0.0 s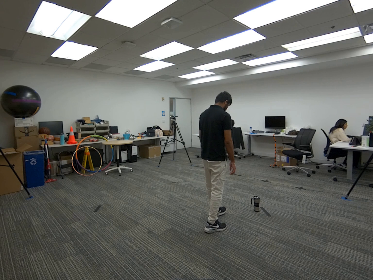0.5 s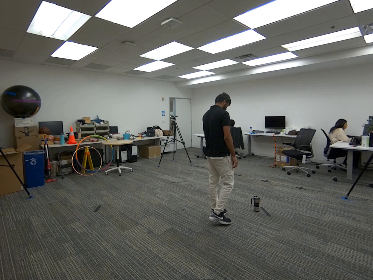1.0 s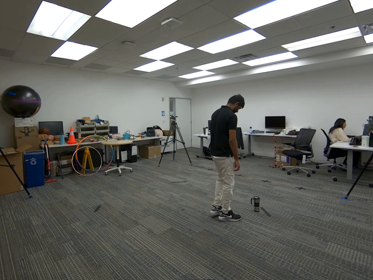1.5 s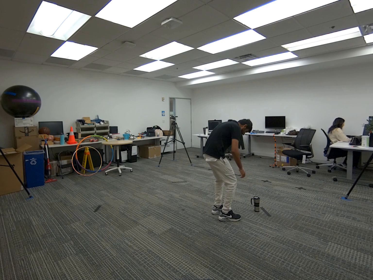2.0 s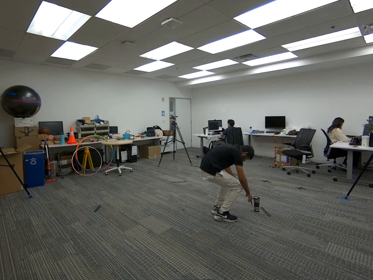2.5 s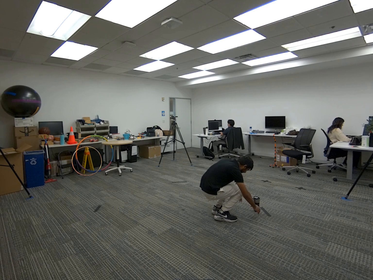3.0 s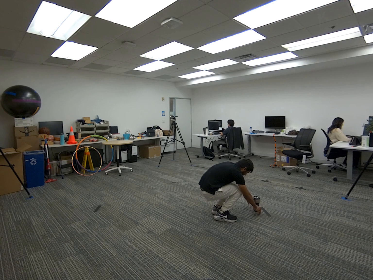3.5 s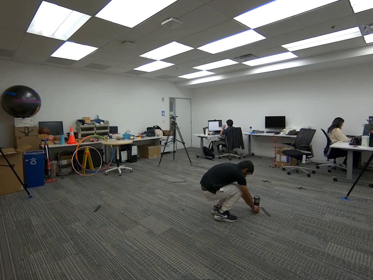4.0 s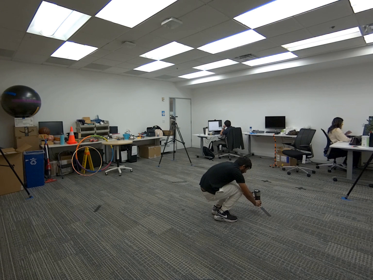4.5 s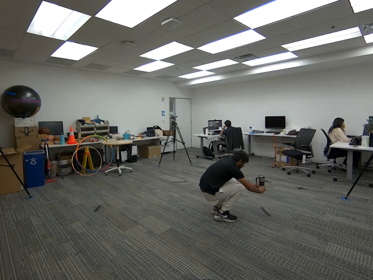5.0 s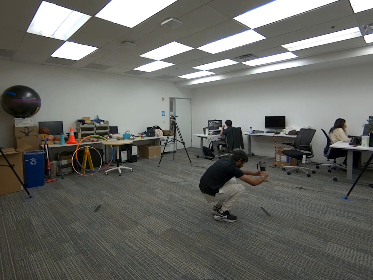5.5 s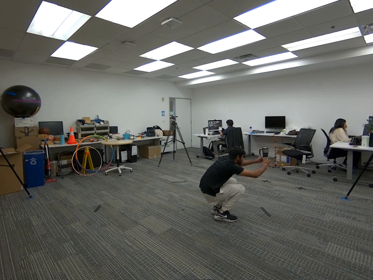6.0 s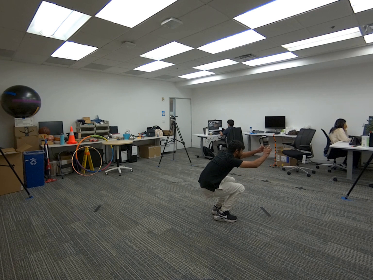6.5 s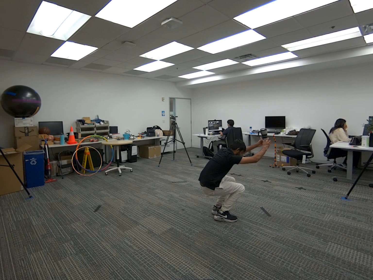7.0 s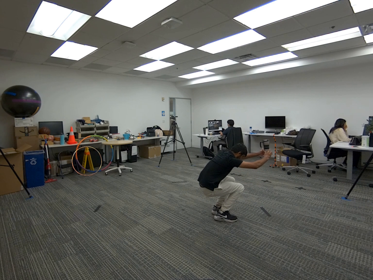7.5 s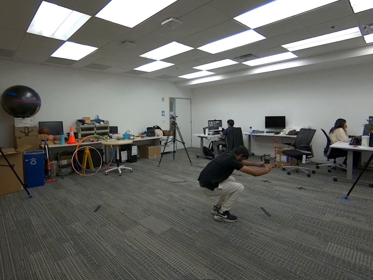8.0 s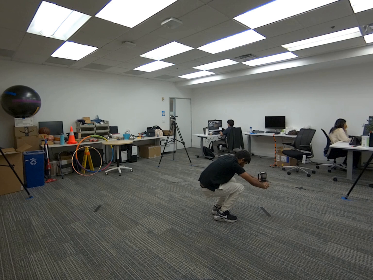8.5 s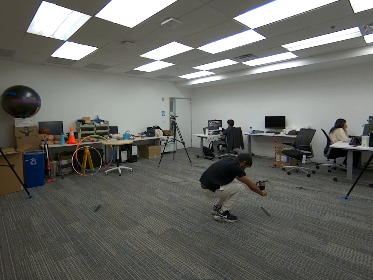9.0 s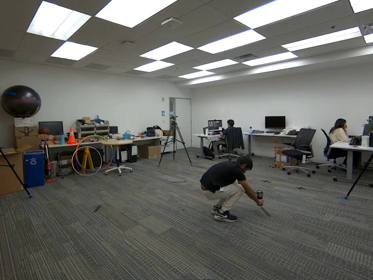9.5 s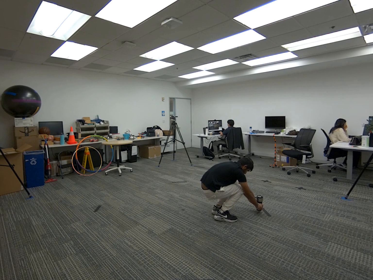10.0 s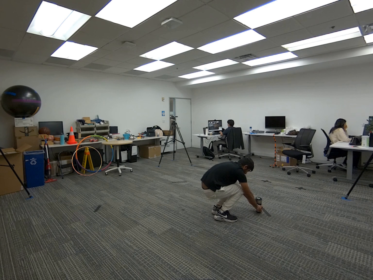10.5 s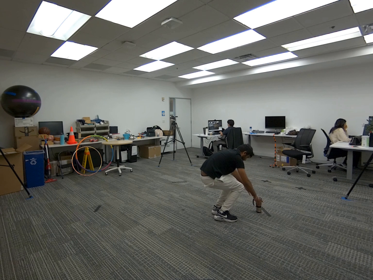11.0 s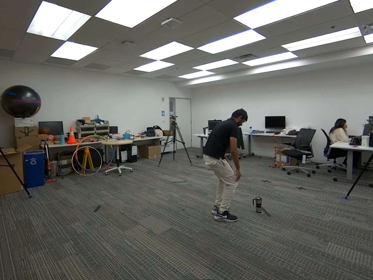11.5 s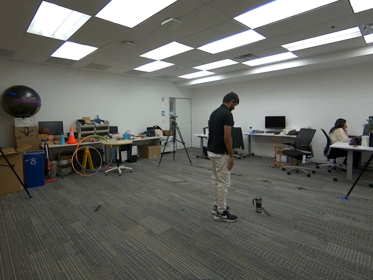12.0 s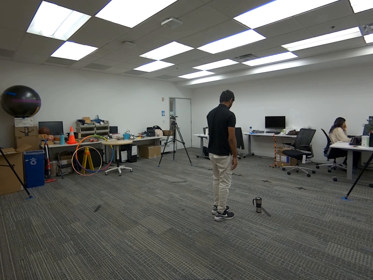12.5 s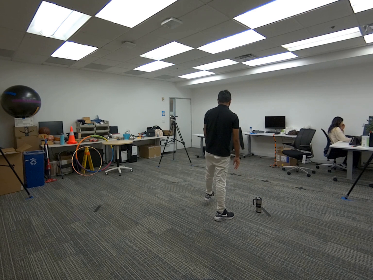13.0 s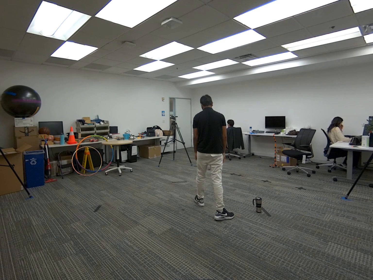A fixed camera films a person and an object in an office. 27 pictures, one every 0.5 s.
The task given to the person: Walk to the mug on the ground, squat to pick it up with both hands, lift it overhead and return it to the ground while staying in the squat, then stand up.
